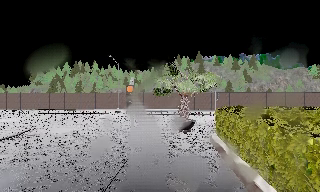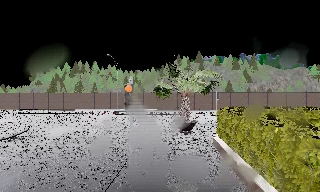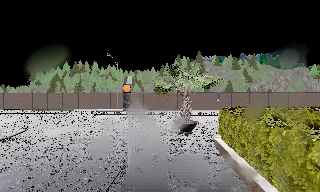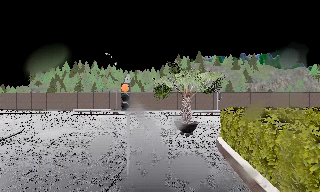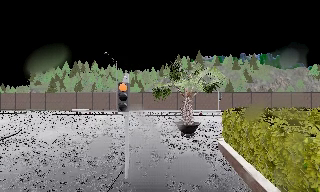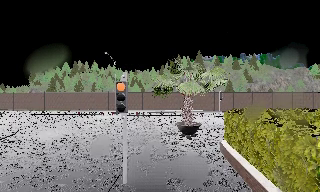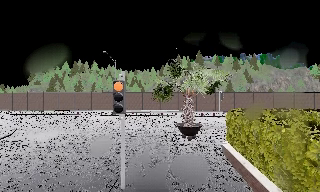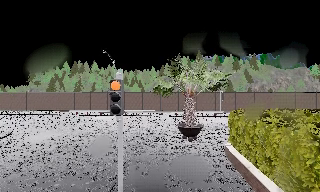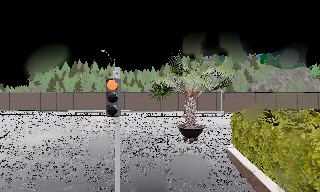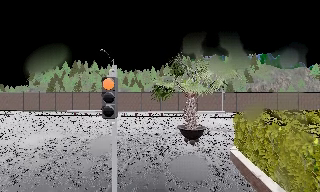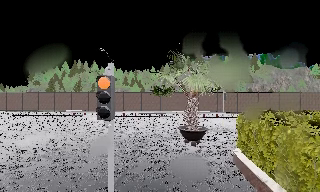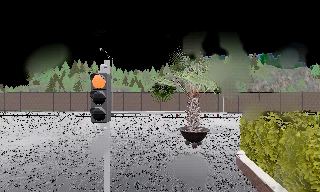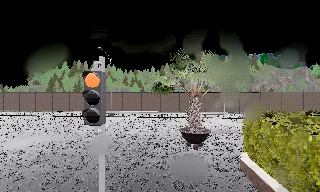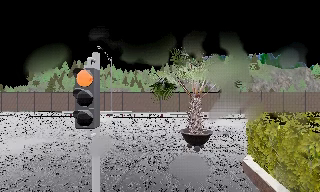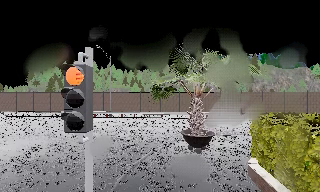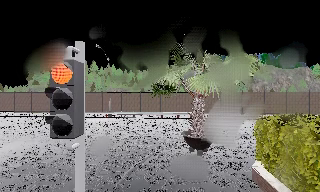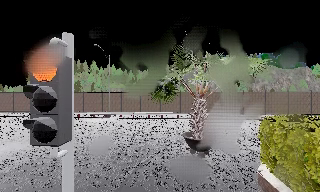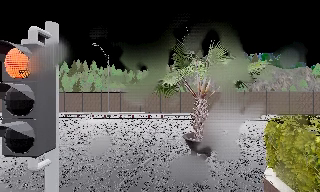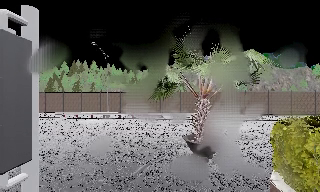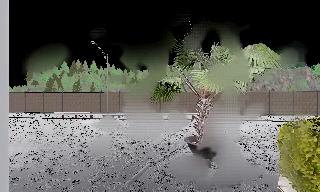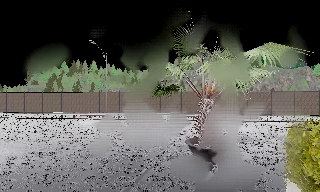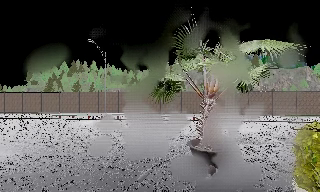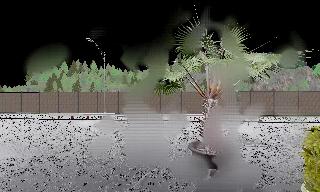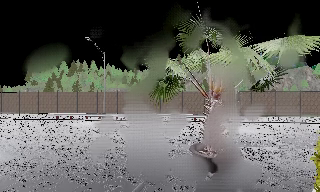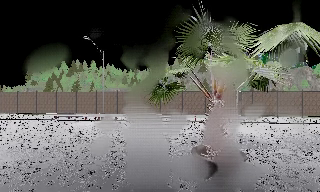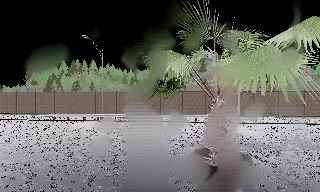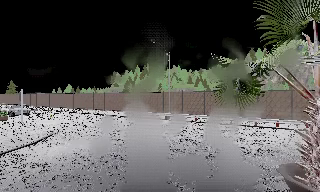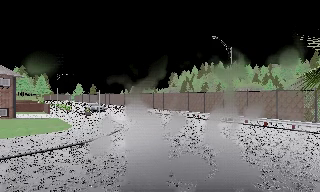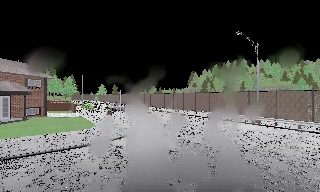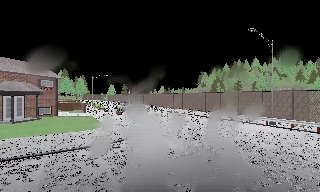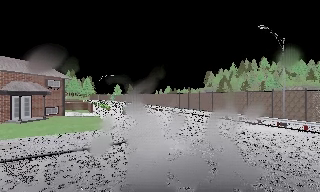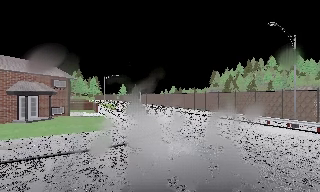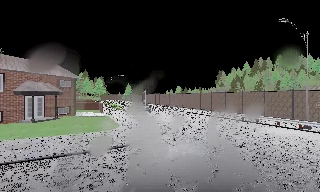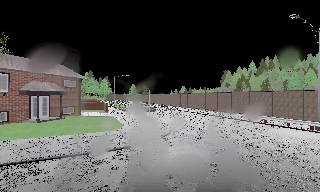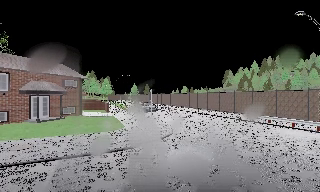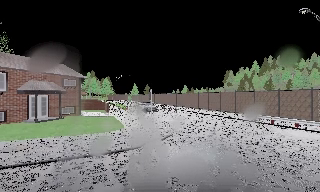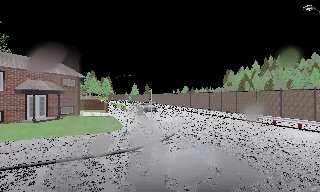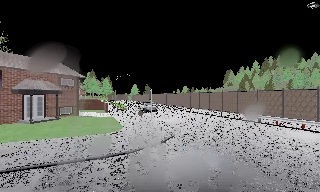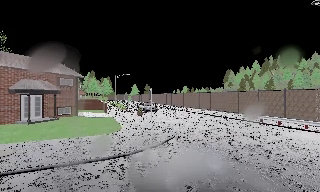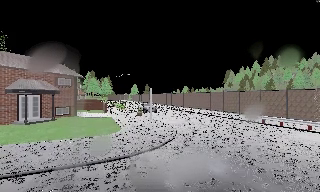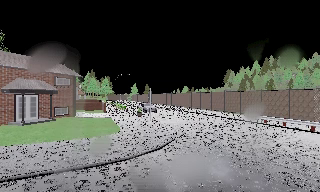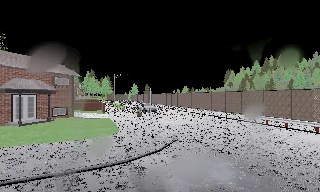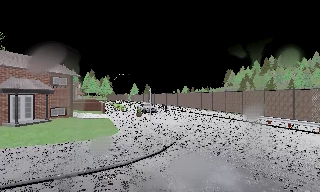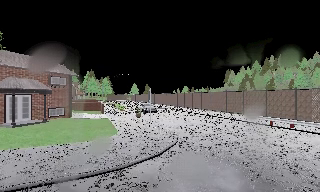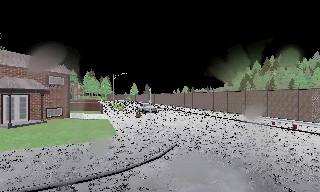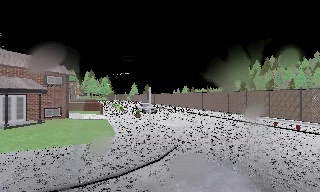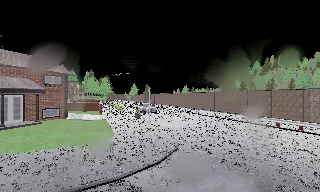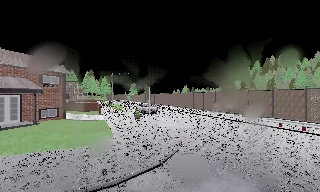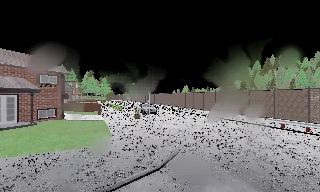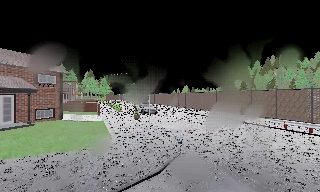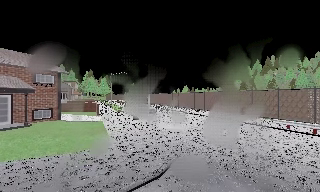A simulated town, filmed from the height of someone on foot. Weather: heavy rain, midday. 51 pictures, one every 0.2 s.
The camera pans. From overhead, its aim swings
counterclockwise.
The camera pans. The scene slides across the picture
to the right.
0.0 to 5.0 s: The camera travels forward, about 7 m, so what stands in front looms larger.
5.0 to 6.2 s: The camera swings to its left by about 55 degrees, and the scene slides to the right. It travels forward, about 1.5 m.
6.2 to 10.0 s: The camera travels forward, about 5 m, so what stands in front looms larger.
The film runs forward here.
